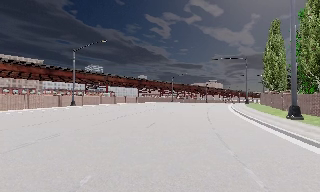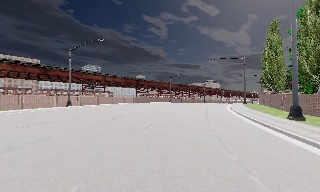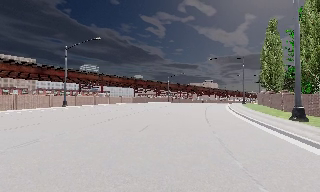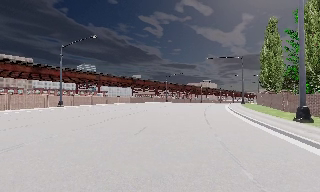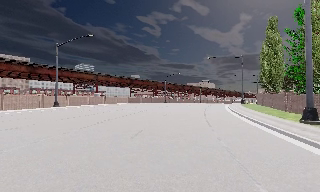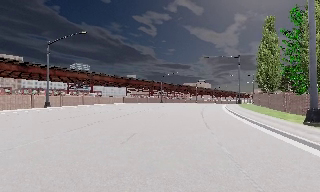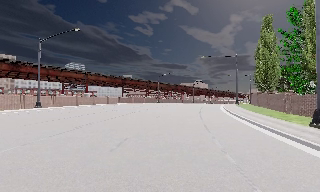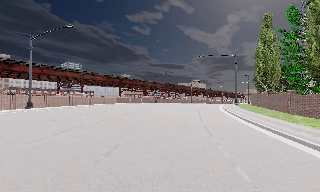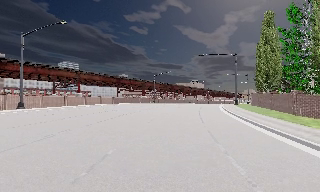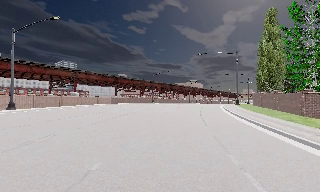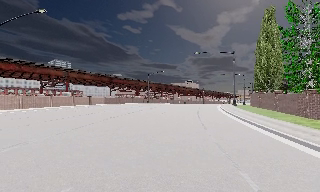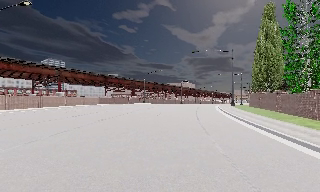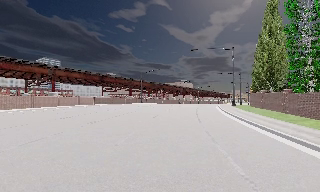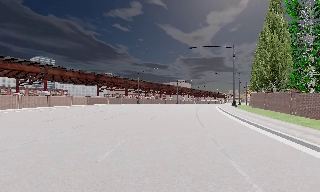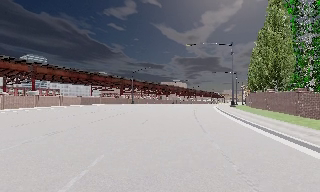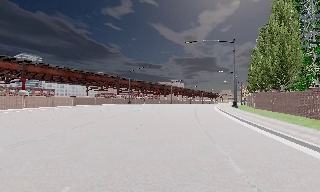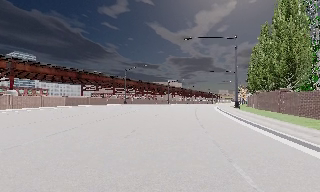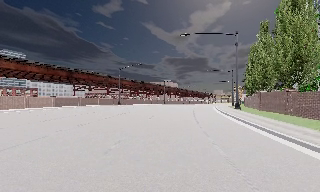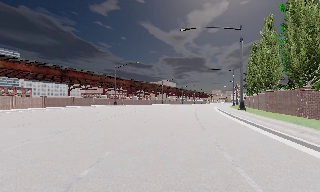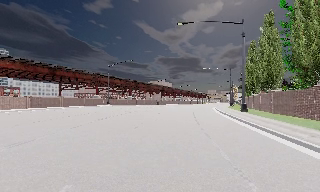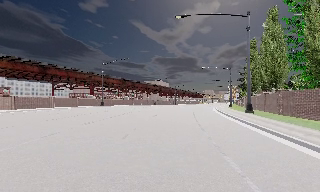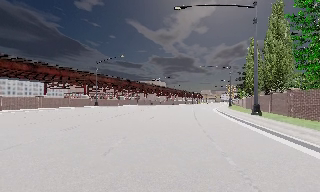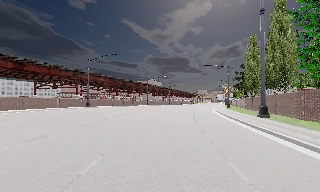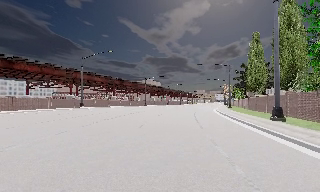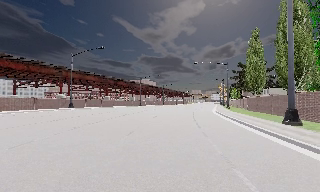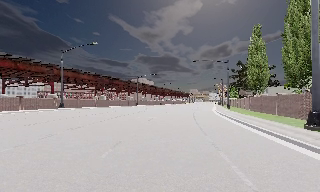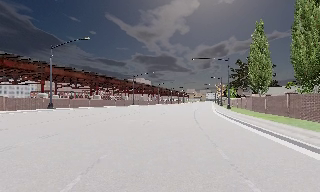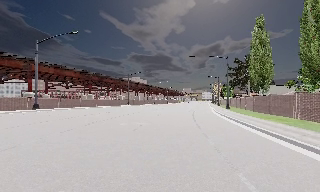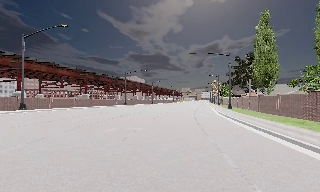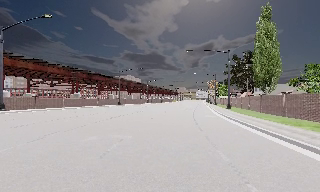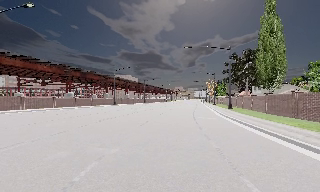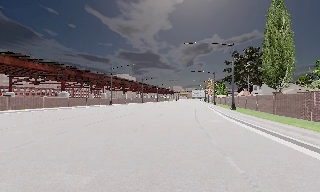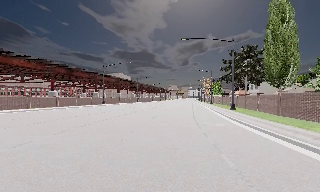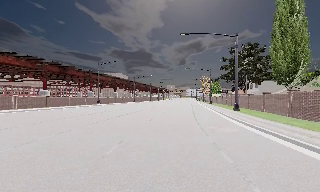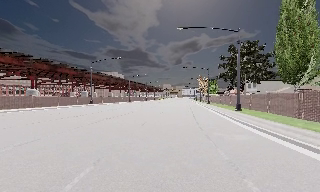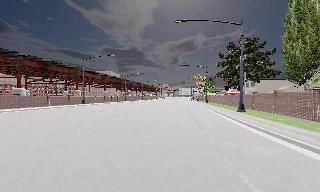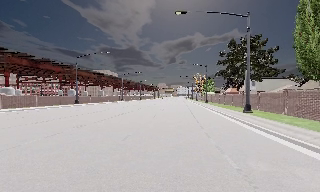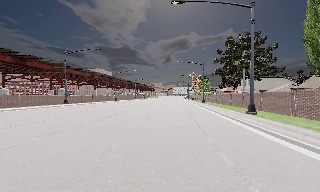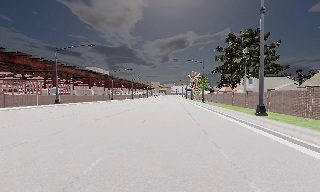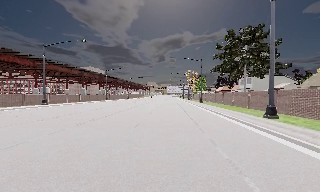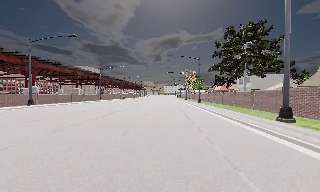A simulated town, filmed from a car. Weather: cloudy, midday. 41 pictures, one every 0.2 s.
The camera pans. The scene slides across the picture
to the left.
The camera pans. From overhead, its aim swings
clockwise.
0.0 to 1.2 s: The camera travels forward, about 3.5 m, so what stands in front looms larger. It gains speed.
1.2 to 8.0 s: The camera pans to its right, which is clockwise from overhead, by about 35 degrees. It travels forward, about 55 m.
The film runs forward here.
